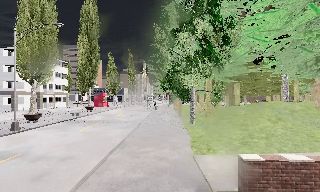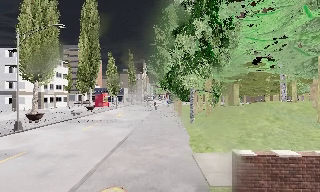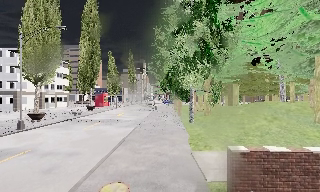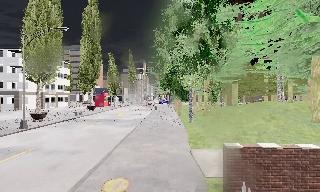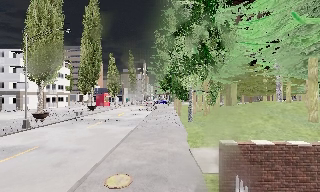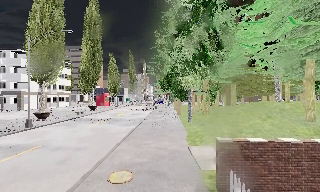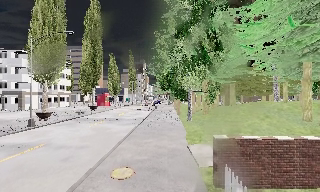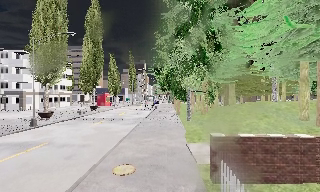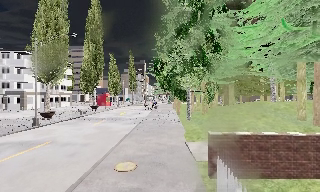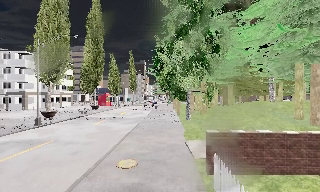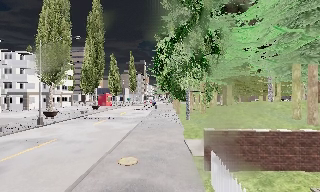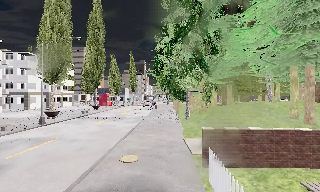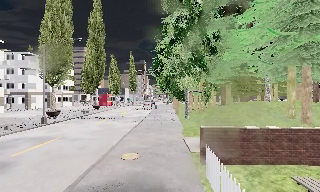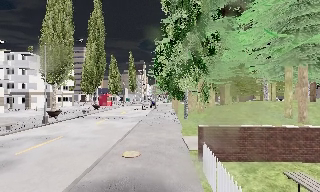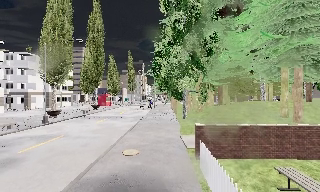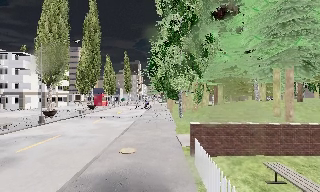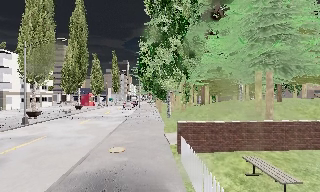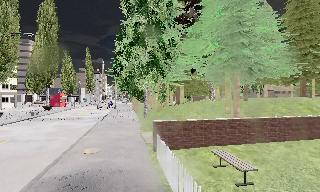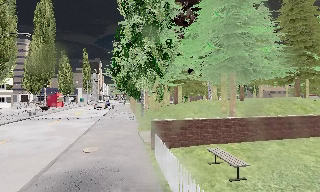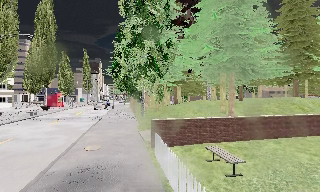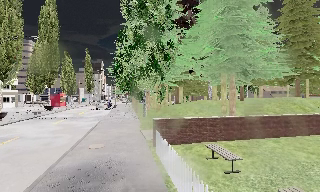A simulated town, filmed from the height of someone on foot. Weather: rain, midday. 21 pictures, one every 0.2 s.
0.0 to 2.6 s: The camera travels backward, about 3 m, so what stands in front gets smaller.
2.6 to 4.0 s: The scene slides to the left, as the camera pans about 15 degrees to its right. It travels backward, about 1.5 m, so what stands in front gets smaller.
The film runs backward here.
